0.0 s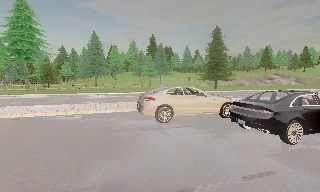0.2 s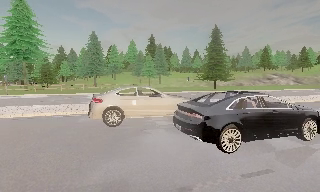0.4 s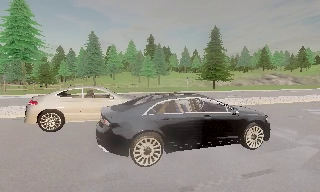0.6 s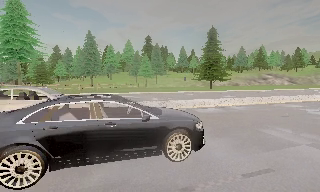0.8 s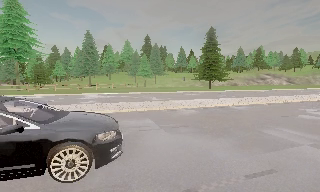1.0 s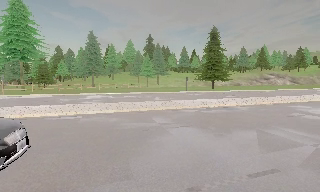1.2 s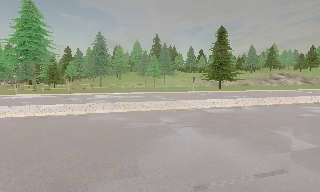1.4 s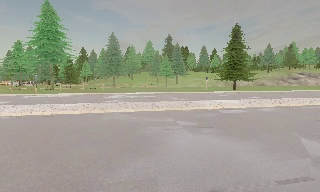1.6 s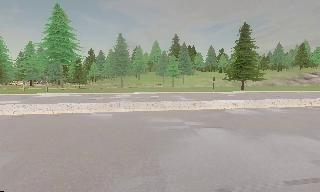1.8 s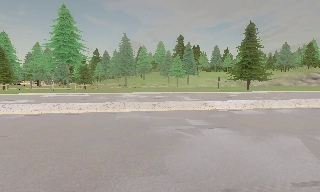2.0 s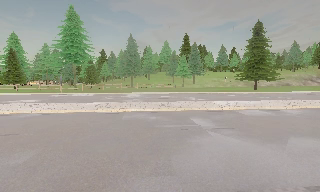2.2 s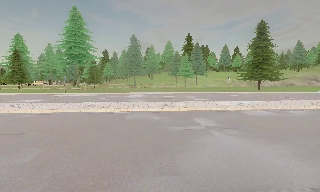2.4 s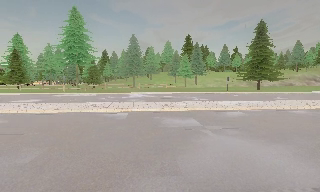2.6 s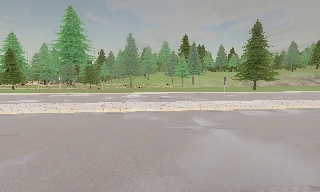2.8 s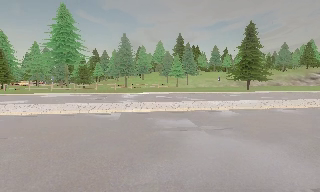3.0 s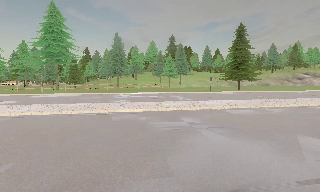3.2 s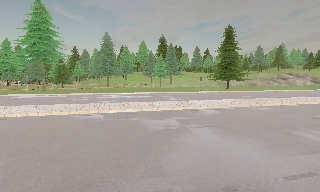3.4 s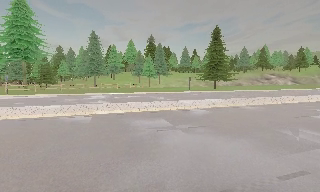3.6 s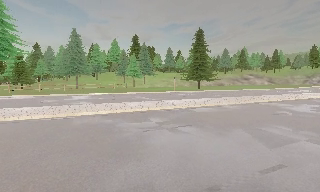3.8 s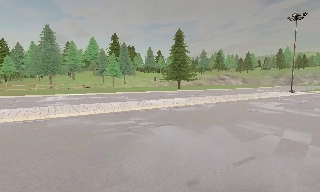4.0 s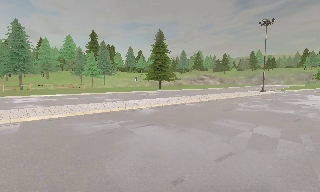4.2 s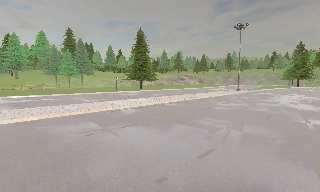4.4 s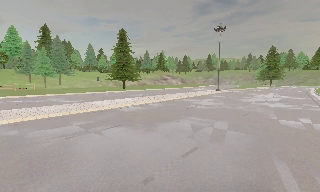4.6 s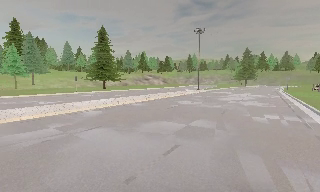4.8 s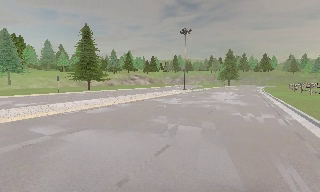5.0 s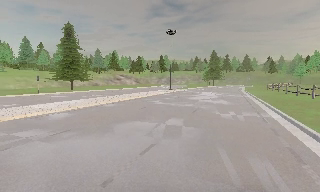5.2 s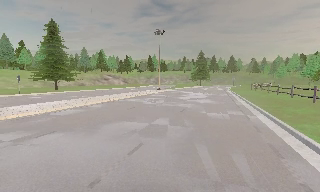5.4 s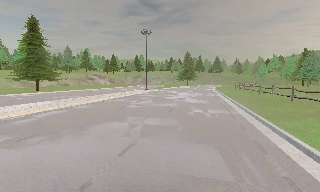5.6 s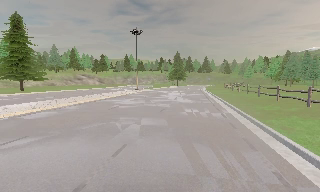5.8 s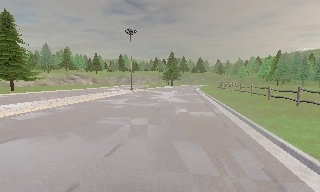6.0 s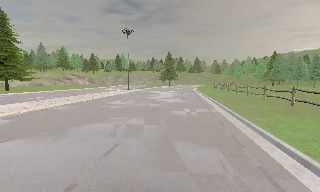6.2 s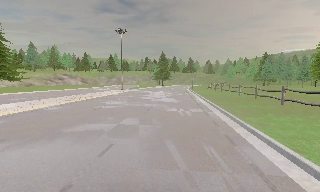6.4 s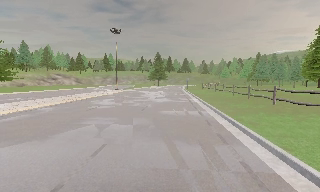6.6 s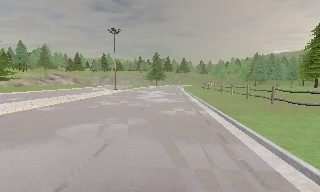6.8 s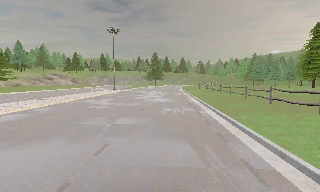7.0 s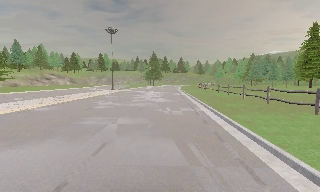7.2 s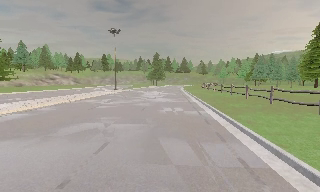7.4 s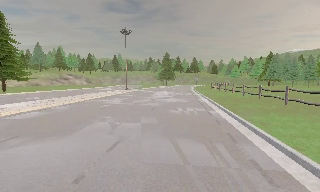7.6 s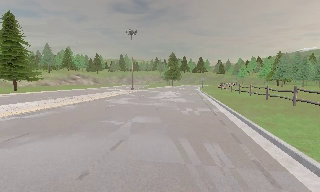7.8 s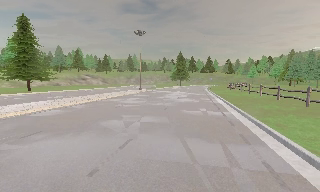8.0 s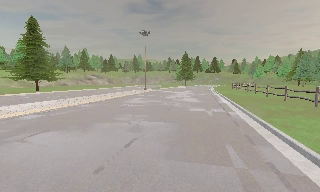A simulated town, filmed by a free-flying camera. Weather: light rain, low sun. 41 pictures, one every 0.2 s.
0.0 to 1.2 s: The camera shifts only a little, or ends up much as it began.
1.2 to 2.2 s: The camera swings to its left by about 10 degrees, and the scene slides to the right.
2.2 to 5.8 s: The scene slides to the left, as the camera pans about 75 degrees to its right. It travels to its left, about 0.5 m.
5.8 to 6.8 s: The camera shifts only a little, or ends up much as it began.
6.8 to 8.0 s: The camera pans to its left, which is counterclockwise from overhead, by about 10 degrees.
The film runs backward here.
